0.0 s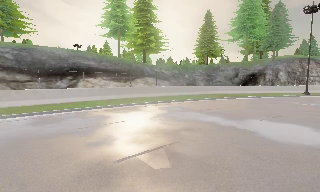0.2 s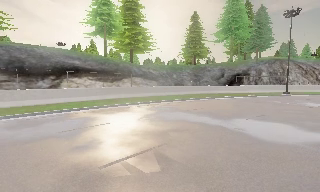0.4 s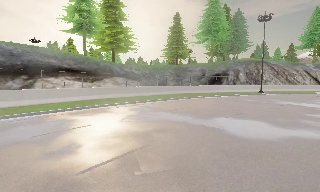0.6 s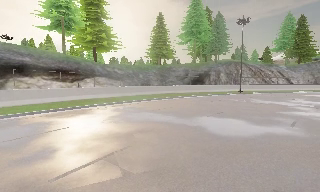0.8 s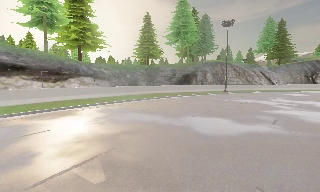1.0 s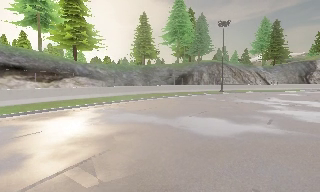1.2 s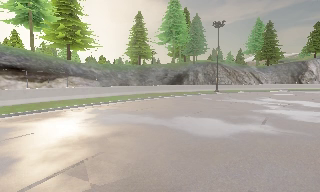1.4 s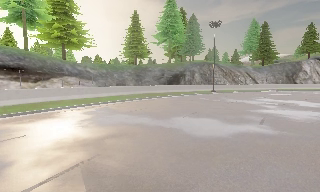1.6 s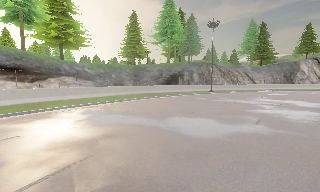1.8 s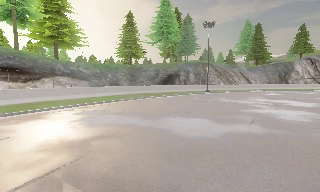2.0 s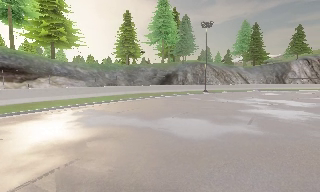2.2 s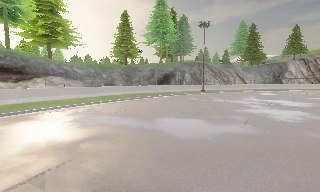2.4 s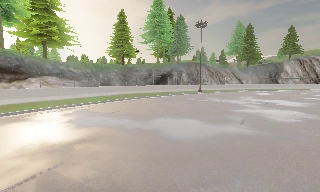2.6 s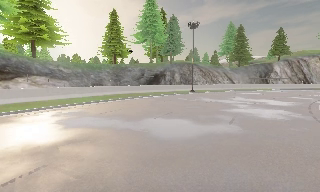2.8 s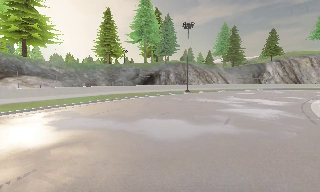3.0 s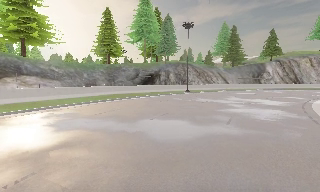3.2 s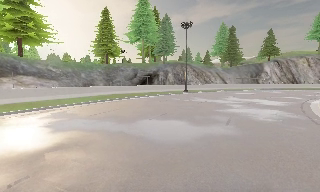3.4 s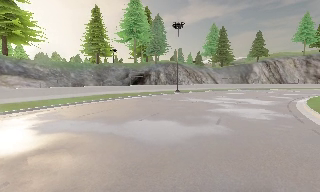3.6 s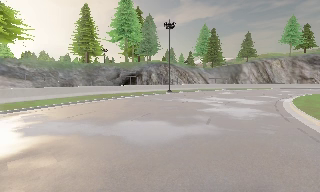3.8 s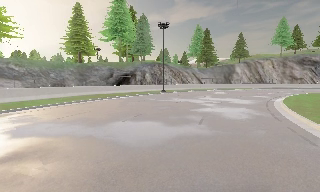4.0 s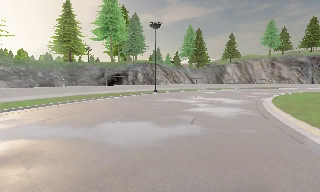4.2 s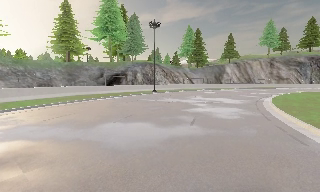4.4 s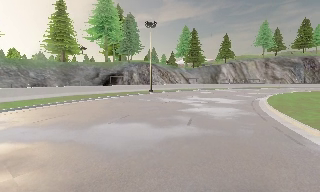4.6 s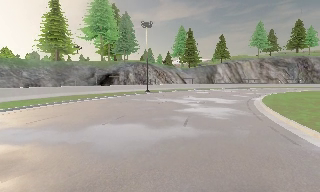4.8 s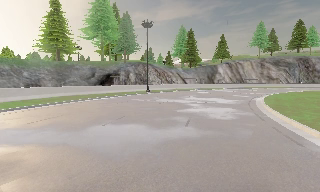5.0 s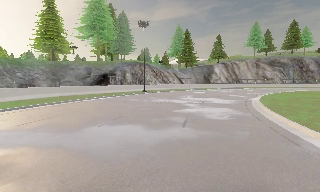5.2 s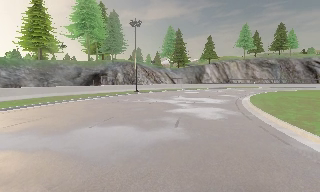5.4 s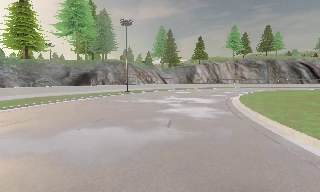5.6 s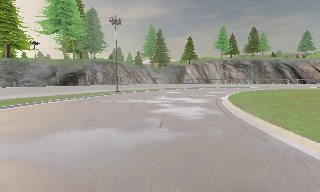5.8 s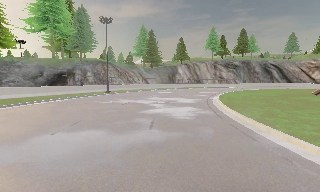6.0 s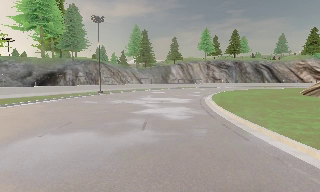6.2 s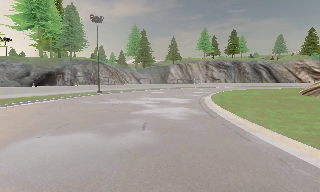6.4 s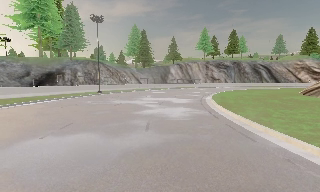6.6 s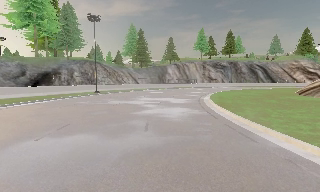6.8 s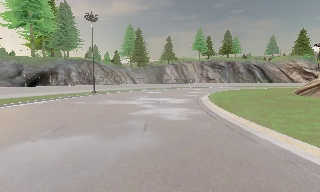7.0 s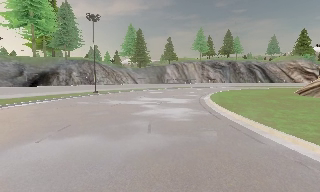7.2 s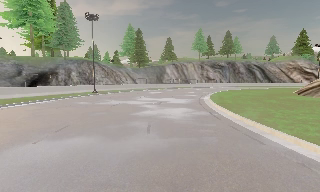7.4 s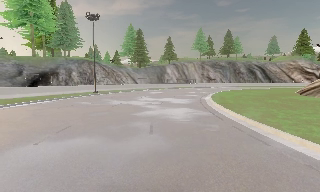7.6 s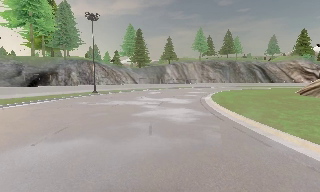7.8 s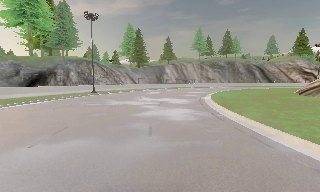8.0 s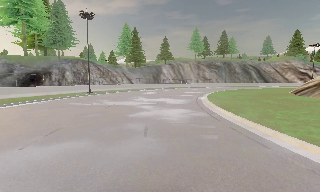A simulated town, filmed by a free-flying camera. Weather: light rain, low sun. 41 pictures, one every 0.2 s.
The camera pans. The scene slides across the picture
to the left.
The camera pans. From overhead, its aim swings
clockwise.
0.0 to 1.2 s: The camera swings to its right by about 25 degrees, and the scene slides to the left. It travels forward, about 0.5 m, so what stands in front looms larger.
1.2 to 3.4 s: The scene slides to the left, as the camera pans about 15 degrees to its right. It travels forward and to its right, about 1 m, so what stands in front looms larger.
3.4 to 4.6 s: The camera pans to its right, which is clockwise from overhead, by about 10 degrees.
4.6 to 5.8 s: The camera pans to its right, which is clockwise from overhead, by about 15 degrees. It travels forward, about 0.5 m, so what stands in front looms larger.
5.8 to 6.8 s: The camera shifts only a little, or ends up much as it began.
6.8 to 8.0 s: The camera travels forward, about 0.5 m, so what stands in front looms larger.
The film runs forward here.
